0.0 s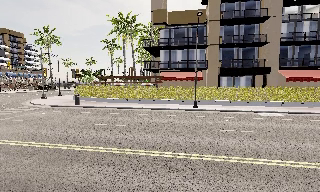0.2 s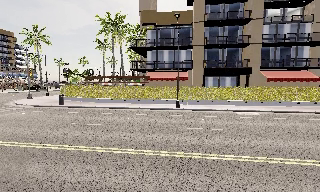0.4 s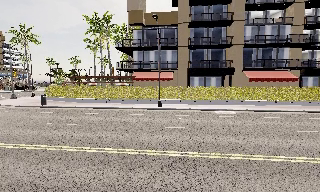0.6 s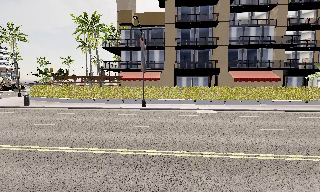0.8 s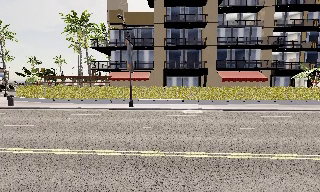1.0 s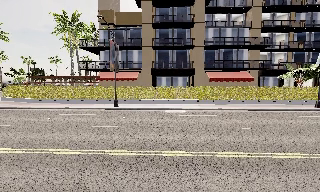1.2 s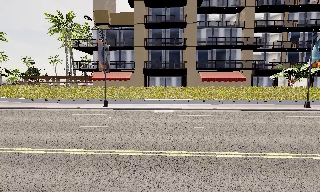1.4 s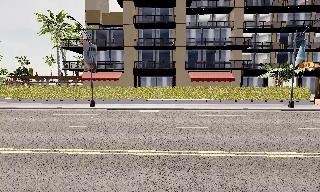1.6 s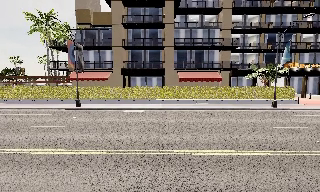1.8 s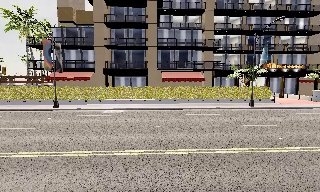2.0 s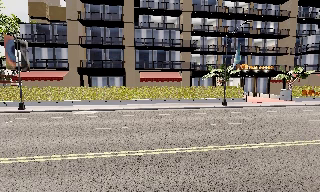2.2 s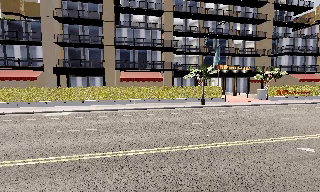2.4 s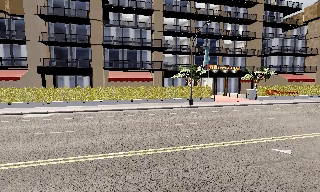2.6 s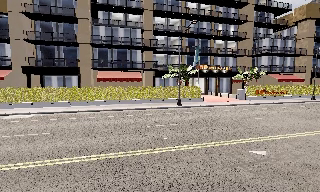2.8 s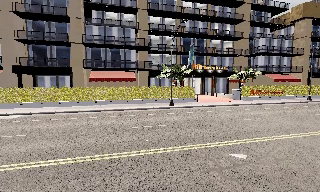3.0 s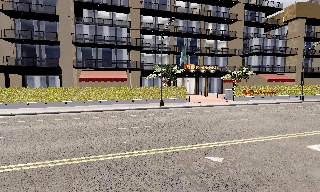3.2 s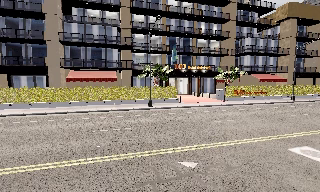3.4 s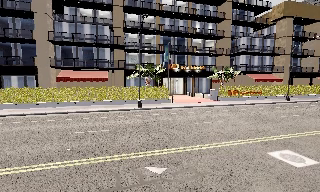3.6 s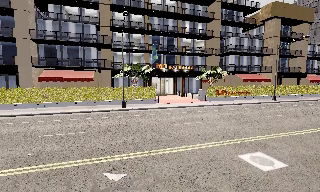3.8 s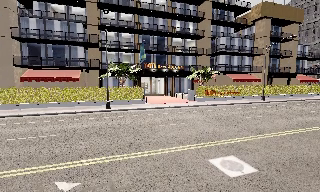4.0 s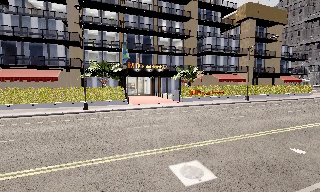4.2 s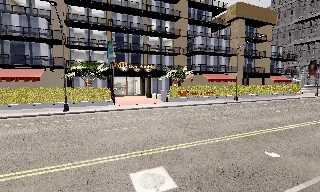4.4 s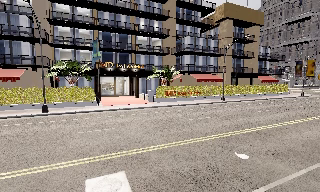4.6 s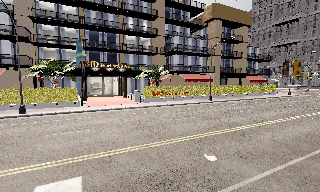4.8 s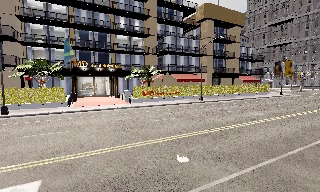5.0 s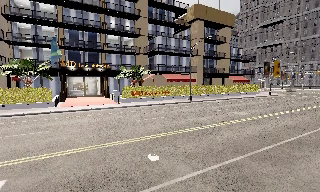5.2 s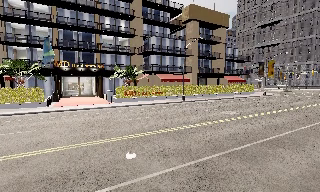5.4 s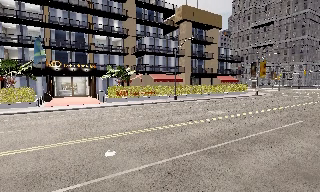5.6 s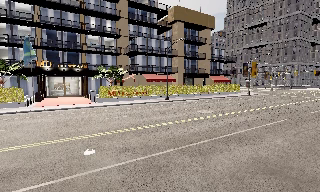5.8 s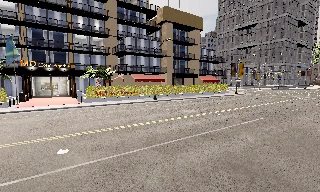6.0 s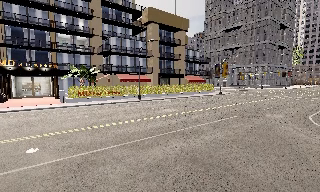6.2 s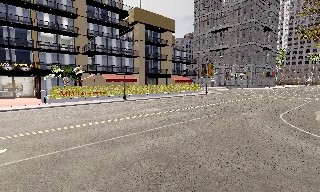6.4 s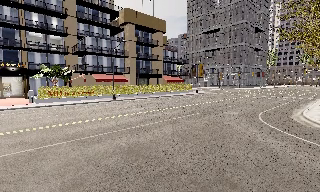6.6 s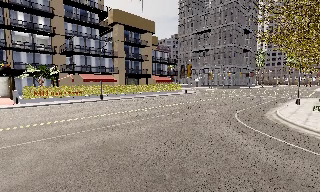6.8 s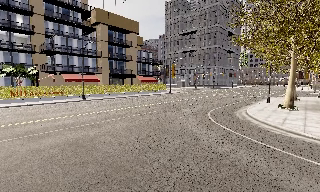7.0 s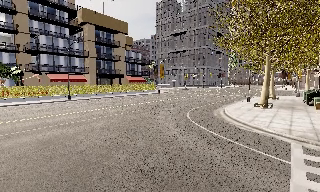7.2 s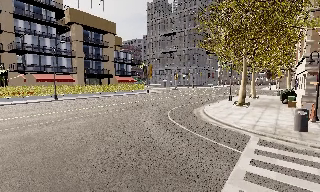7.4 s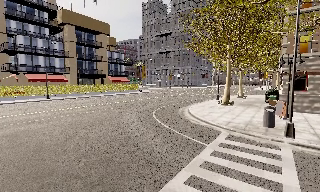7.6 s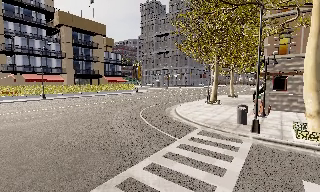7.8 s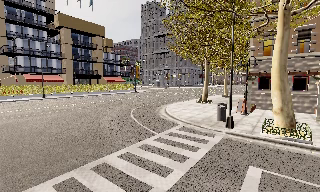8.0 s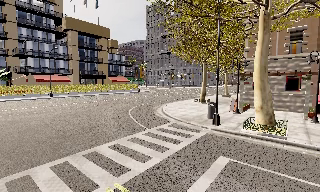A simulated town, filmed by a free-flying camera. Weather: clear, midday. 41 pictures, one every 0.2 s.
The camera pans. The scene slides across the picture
to the left.
The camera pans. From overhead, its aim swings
clockwise.
0.0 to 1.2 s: The camera travels to its right, about 7 m, so close, fixed things drift to the left.
1.2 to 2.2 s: The camera swings to its right by about 15 degrees, and the scene slides to the left. It travels to its right, about 5 m, so close, fixed things drift to the left.
2.2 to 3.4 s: The camera travels to its right, about 6 m, so close, fixed things drift to the left.
3.4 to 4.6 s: The camera swings to its right by about 10 degrees, and the scene slides to the left. It travels to its right, about 7 m, so close, fixed things drift to the left.
4.6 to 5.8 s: The camera travels to its right, about 5 m, so close, fixed things drift to the left.
5.8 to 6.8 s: The camera pans to its right, which is clockwise from overhead, by about 15 degrees. It travels to its right and backward, about 5 m, so close, fixed things drift to the left.
6.8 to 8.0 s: The camera travels to its right and backward, about 7 m, so close, fixed things drift to the left.
The film runs forward here.
